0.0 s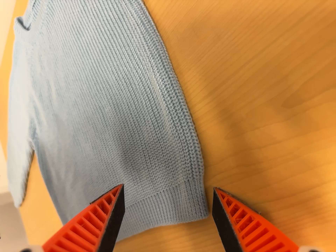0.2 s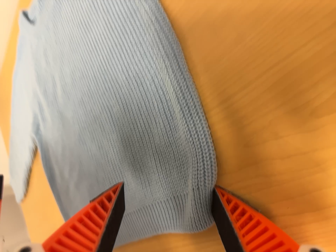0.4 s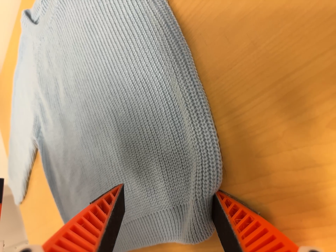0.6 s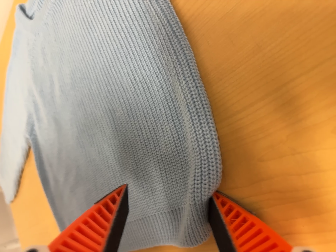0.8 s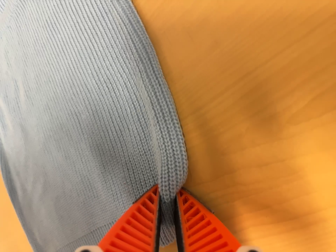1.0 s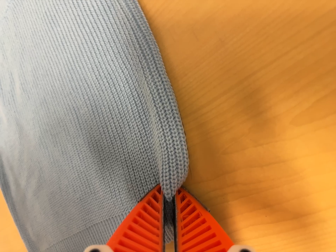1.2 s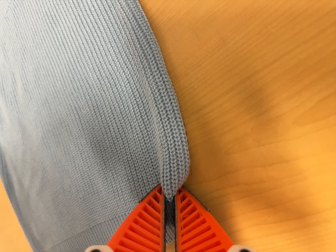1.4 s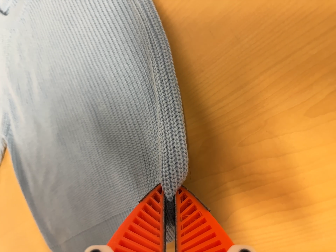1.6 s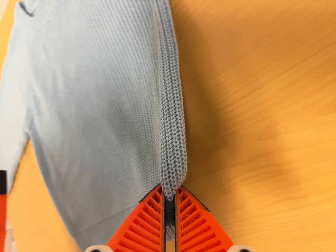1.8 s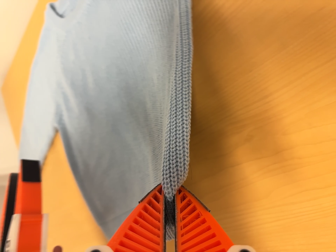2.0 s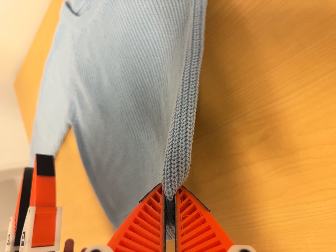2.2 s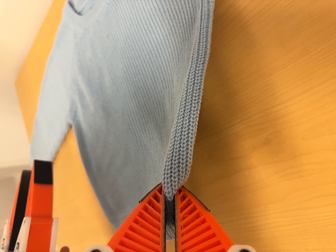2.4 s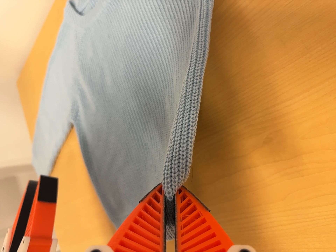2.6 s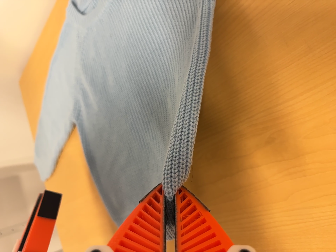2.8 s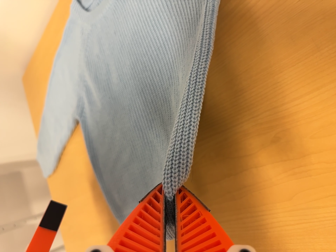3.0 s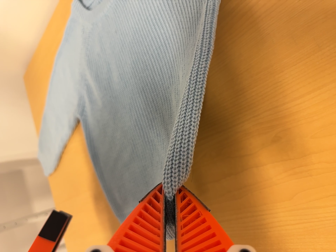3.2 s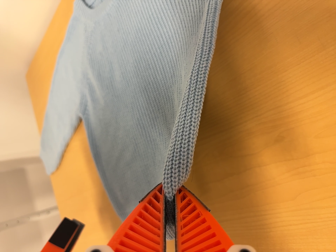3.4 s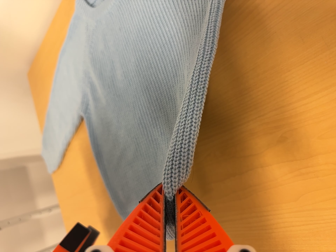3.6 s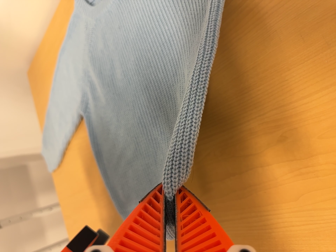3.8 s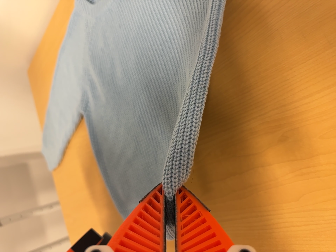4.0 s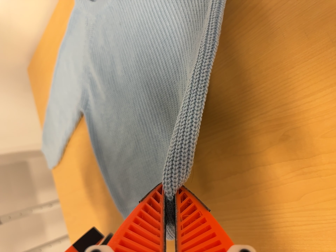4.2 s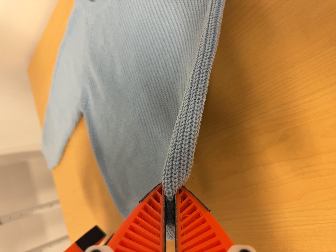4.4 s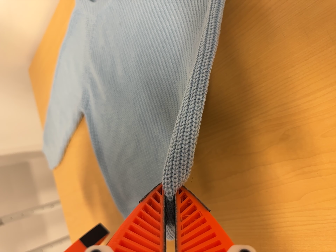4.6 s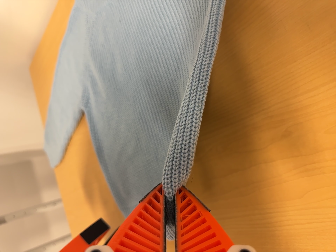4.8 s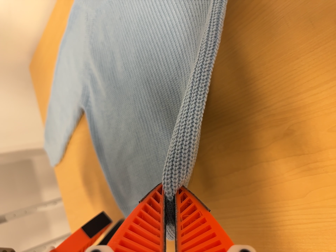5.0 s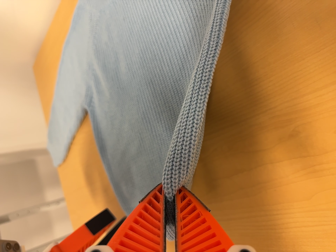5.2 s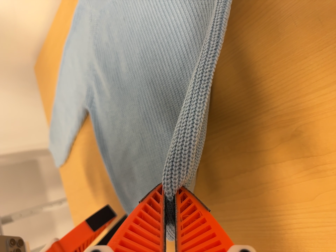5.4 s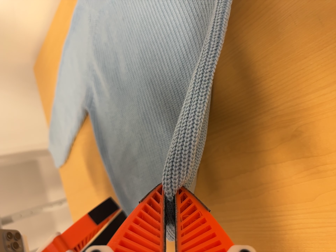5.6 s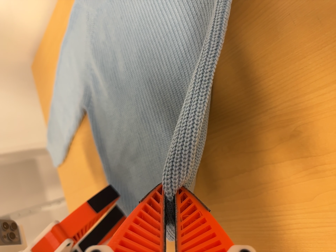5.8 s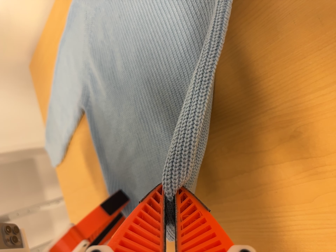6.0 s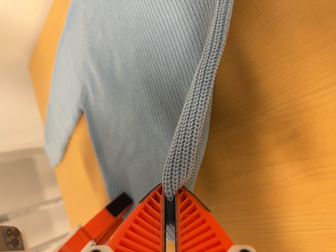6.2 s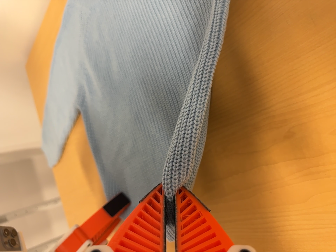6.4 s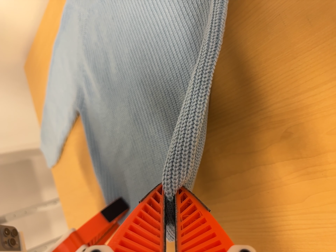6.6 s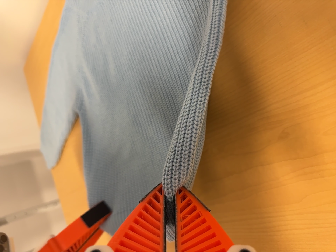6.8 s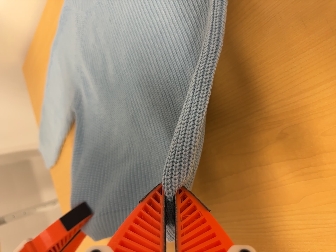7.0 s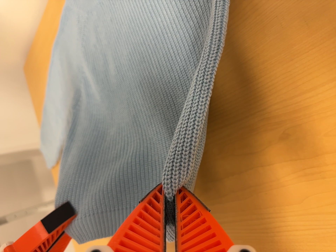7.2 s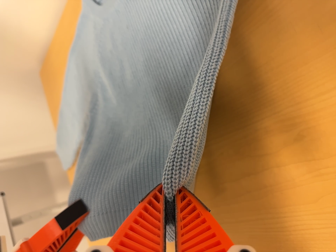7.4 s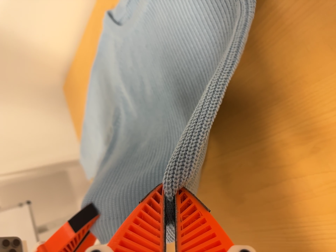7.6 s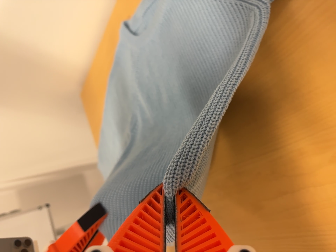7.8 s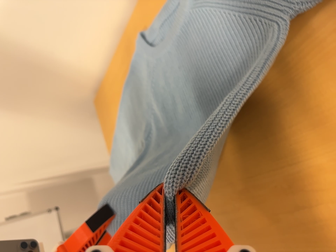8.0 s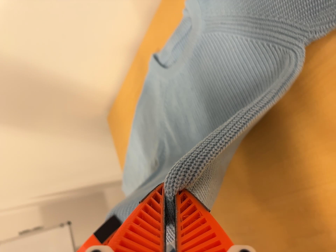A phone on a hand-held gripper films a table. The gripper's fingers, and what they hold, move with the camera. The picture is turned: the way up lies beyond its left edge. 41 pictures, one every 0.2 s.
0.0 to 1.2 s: The camera shifts only a little, or ends up much as it began.
1.2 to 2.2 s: The camera travels backward and to its left, about 8 cm, so what stands in front gets smaller.
2.2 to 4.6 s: The camera shifts only a little, or ends up much as it began.
4.6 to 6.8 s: The camera shifts only a little, or ends up much as it began.
6.8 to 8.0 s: The camera pans to its left by about 15 degrees. It travels backward and toward the top of its view, about 8 cm, so what stands in front gets smaller.
The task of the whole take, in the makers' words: fold up.
The film runs forward here.
